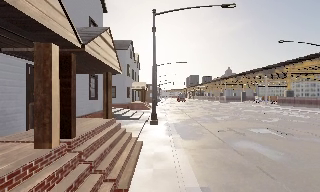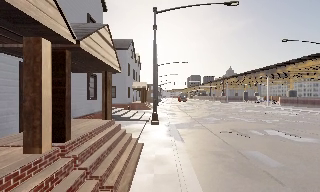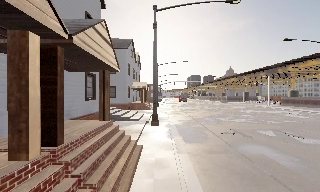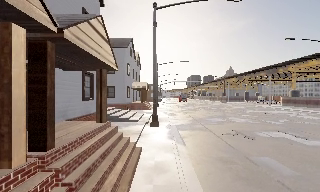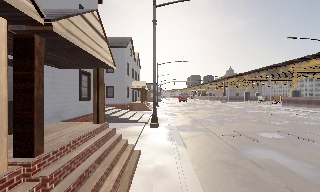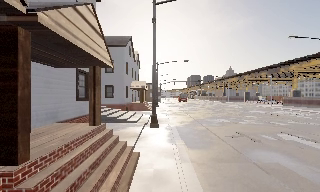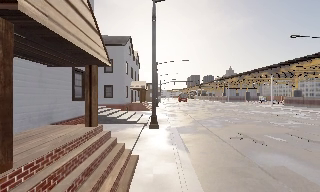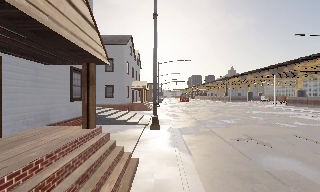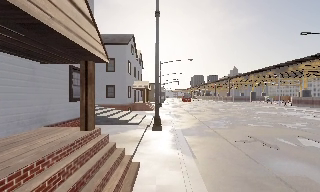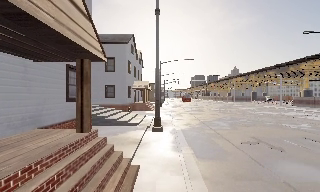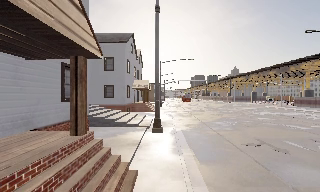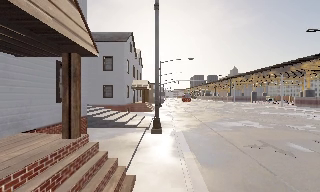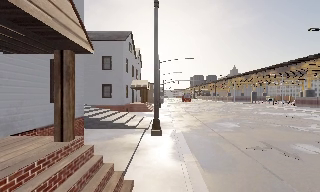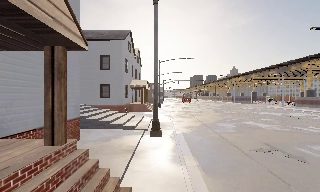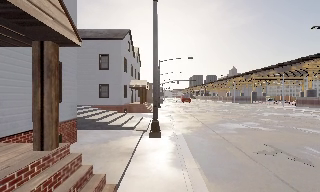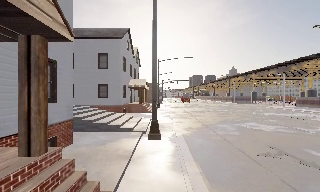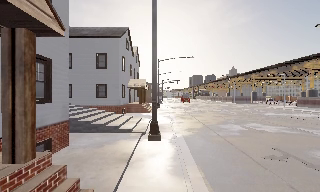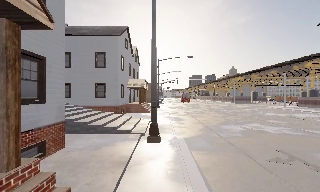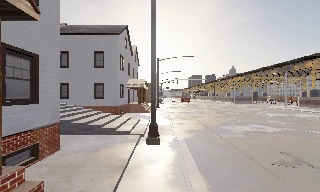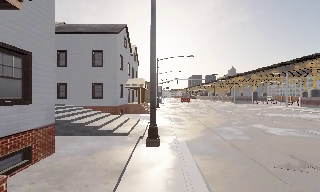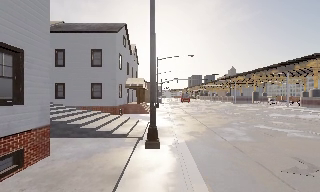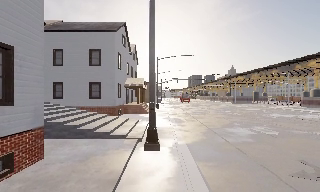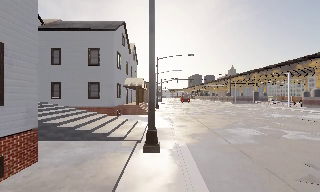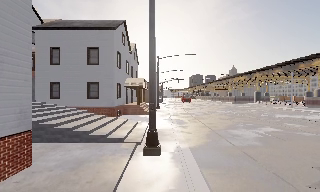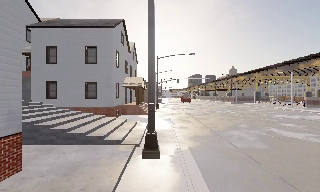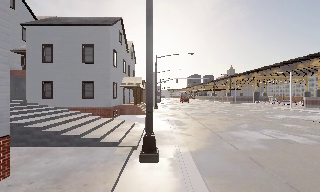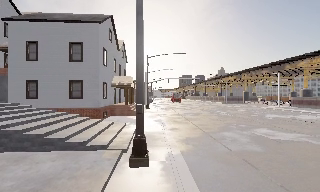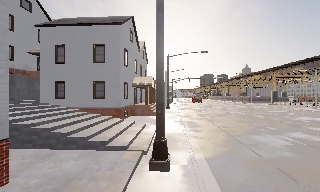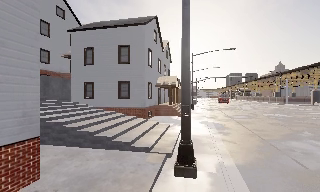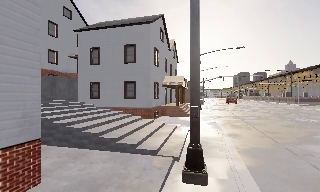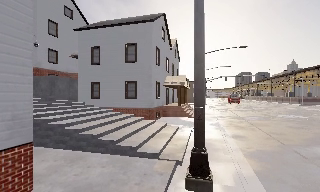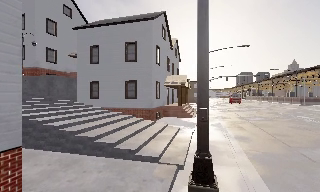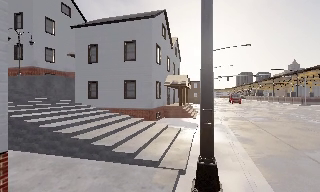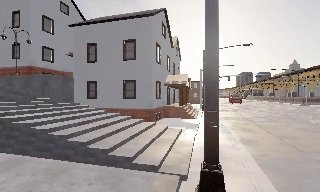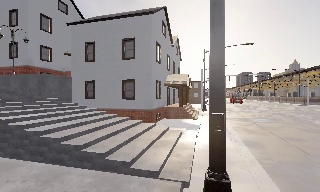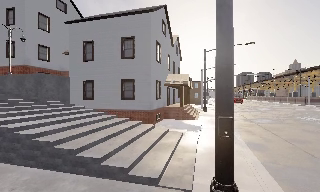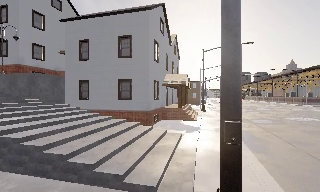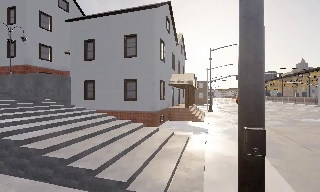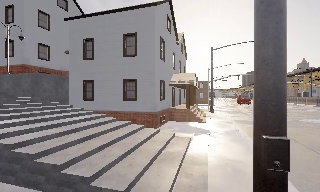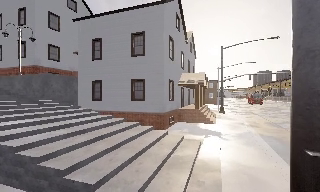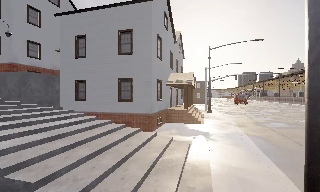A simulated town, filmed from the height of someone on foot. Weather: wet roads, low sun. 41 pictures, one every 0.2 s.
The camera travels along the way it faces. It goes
forward.
0.0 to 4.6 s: The camera travels forward, about 7 m, so what stands in front looms larger.
4.6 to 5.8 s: The camera swings to its left by about 15 degrees, and the scene slides to the right. It travels forward, about 2 m, so what stands in front looms larger.
5.8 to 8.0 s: The camera travels forward, about 4 m, so what stands in front looms larger.
The film runs forward here.
